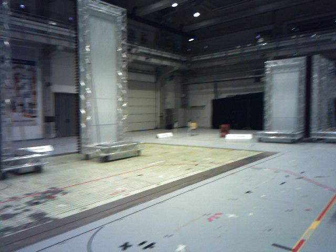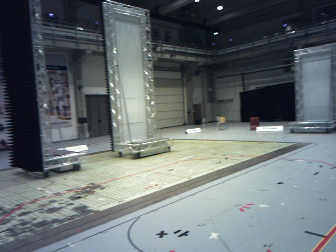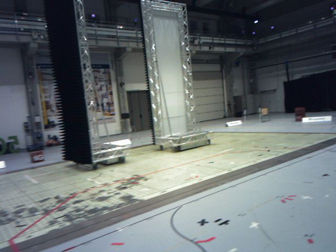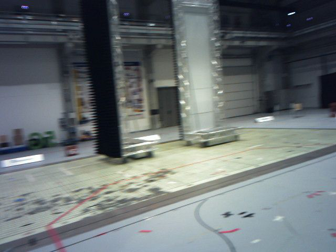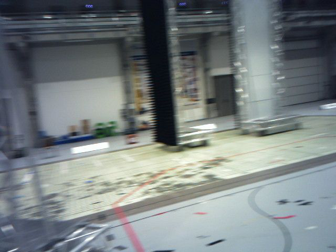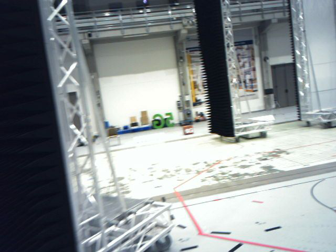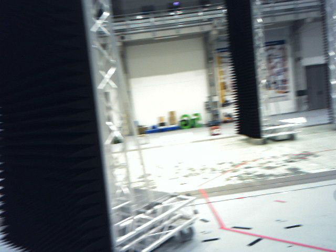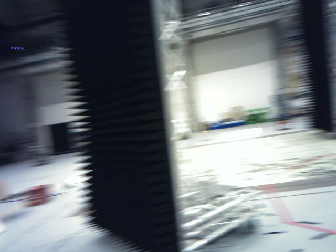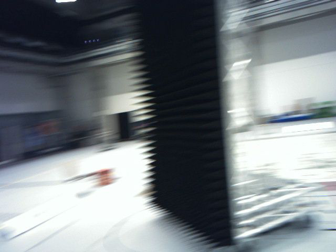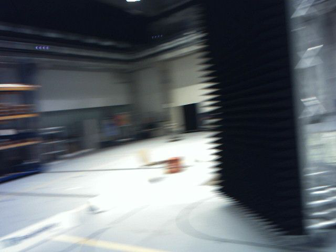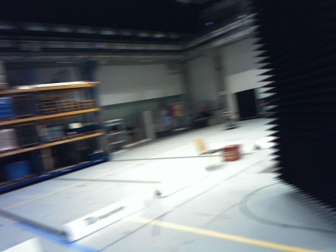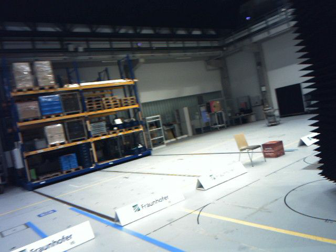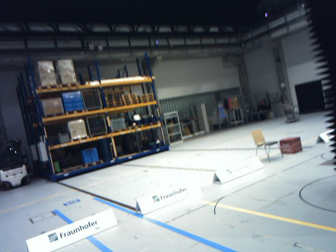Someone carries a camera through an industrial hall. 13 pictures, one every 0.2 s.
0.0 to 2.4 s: The camera swings to its left by about 105 degrees, and the scene slides to the right. It travels backward, about 2.6 m. It leans over to its right by about 10 degrees, and the scene rotates counterclockwise.
The film runs backward here.
